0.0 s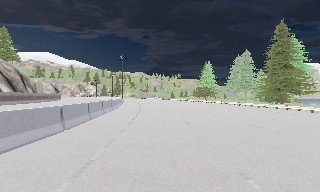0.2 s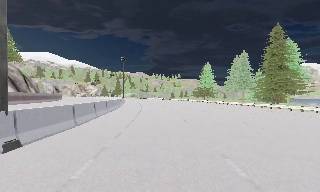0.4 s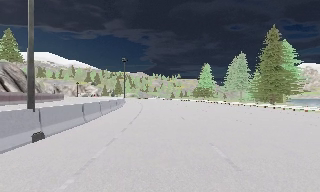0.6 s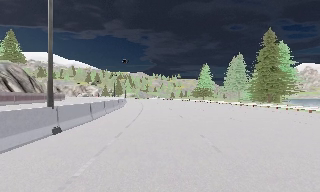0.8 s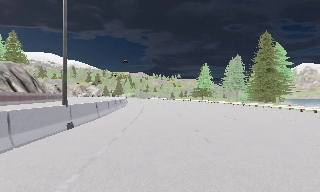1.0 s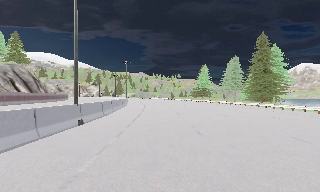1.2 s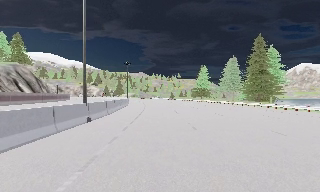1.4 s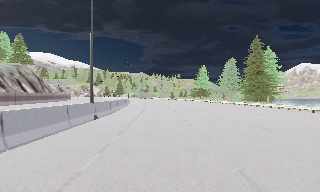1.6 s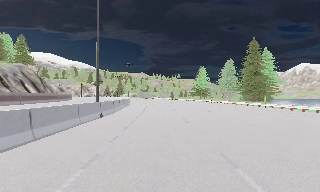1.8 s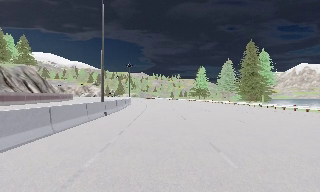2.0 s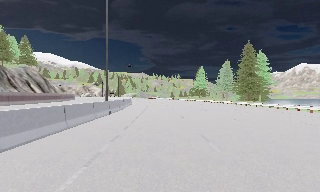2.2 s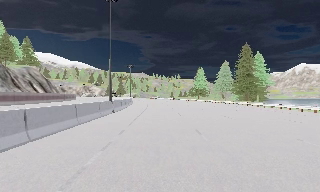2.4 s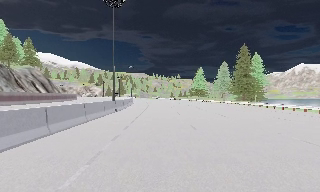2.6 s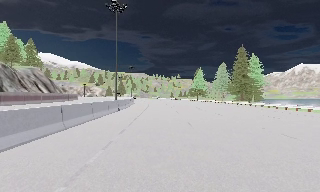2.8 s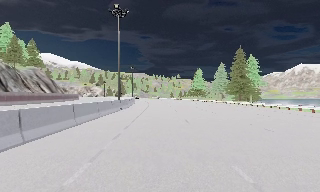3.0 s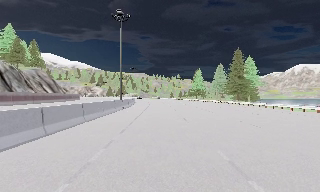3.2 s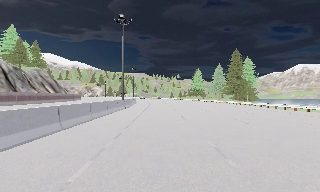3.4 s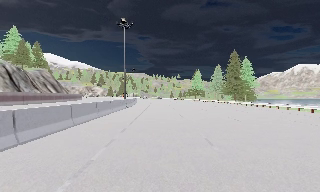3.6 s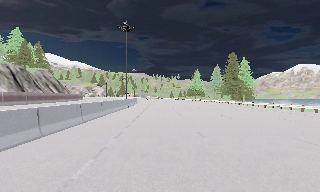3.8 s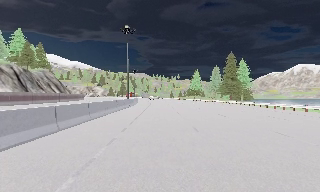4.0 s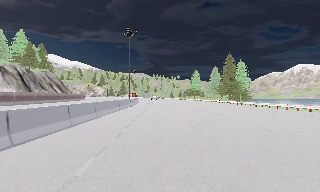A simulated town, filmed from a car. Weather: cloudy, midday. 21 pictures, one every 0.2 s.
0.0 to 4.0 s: The camera travels backward, about 20 m, so what stands in front gets smaller.
The film runs backward here.
